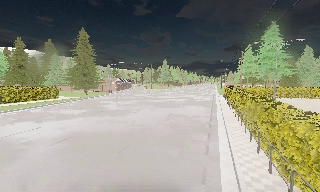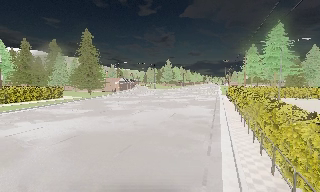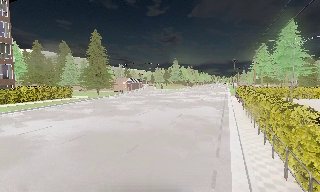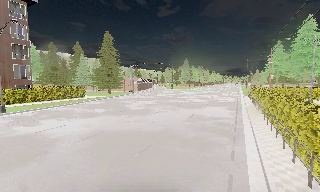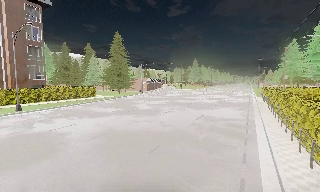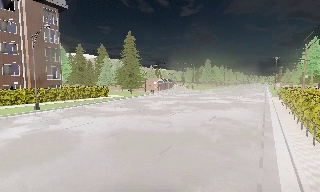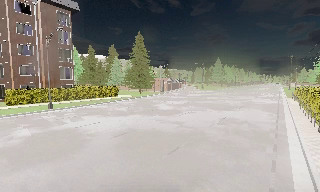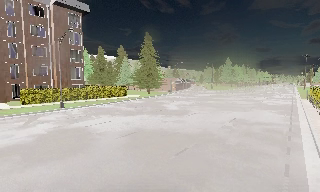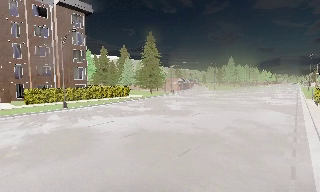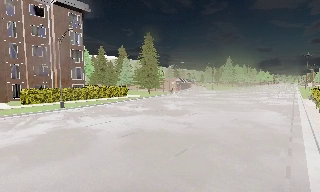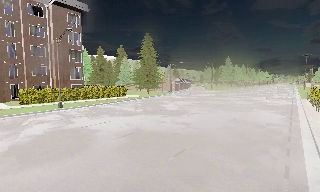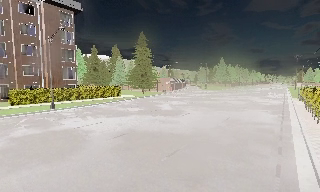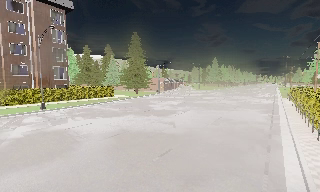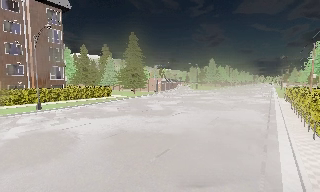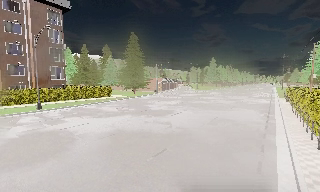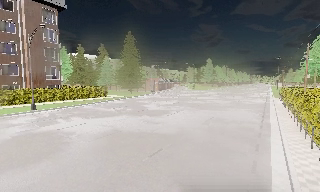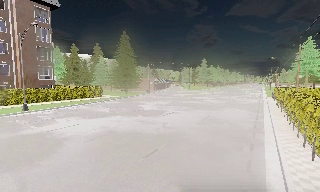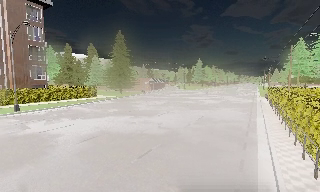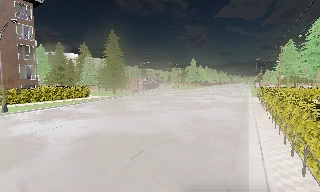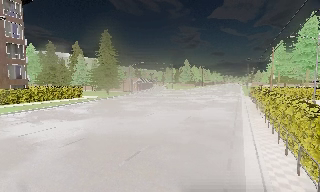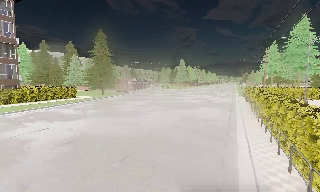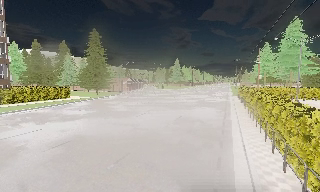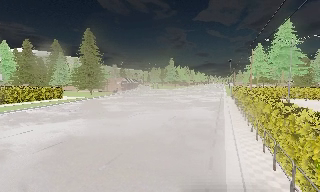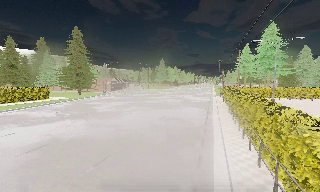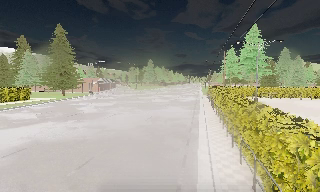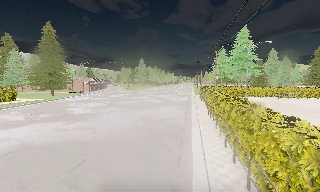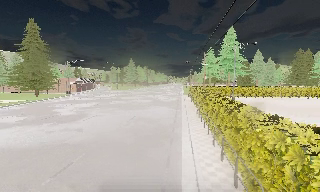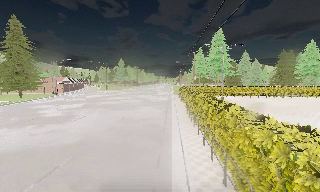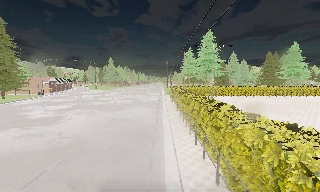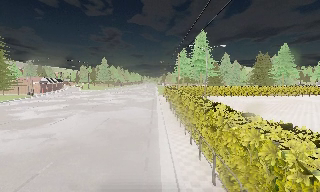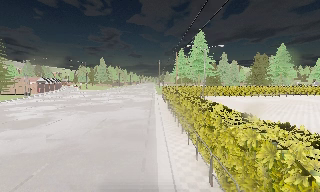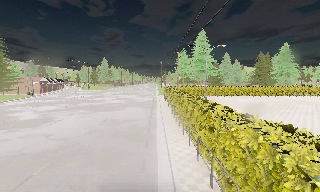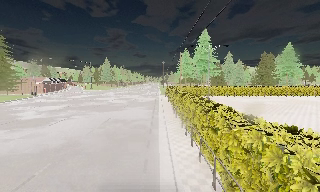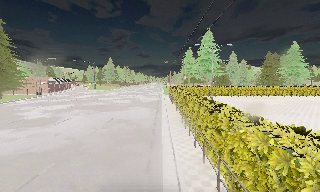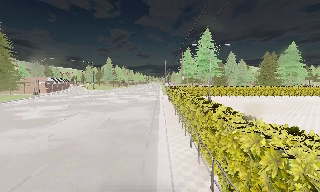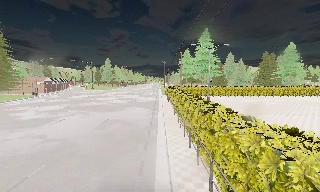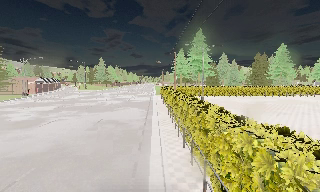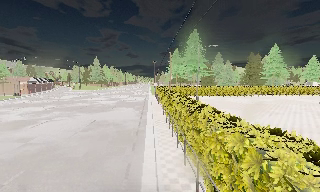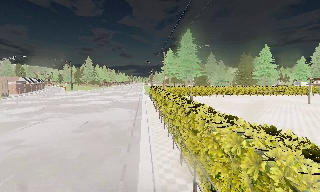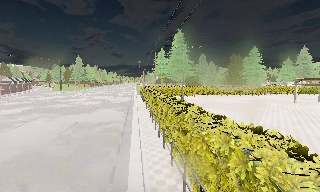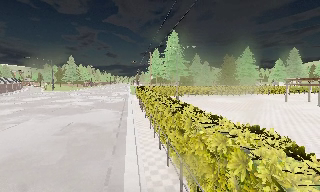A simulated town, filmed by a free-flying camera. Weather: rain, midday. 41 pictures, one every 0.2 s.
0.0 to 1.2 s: The camera pans to its left, which is counterclockwise from overhead, by about 20 degrees.
1.2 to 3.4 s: The camera travels to its right, about 0.5 m, so close, fixed things drift to the left.
3.4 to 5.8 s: The scene slides to the left, as the camera pans about 35 degrees to its right. It travels forward, about 0.5 m.
5.8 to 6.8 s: The camera shifts only a little, or ends up much as it began.
6.8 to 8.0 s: The camera pans to its right, which is clockwise from overhead, by about 10 degrees.
The film runs forward here.
